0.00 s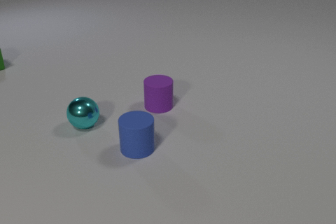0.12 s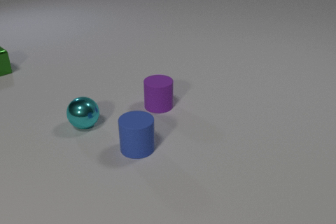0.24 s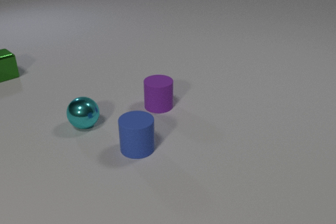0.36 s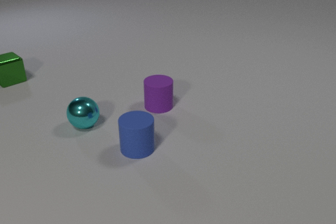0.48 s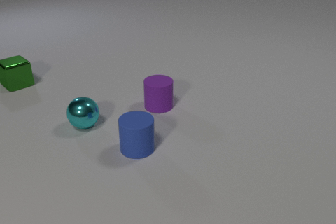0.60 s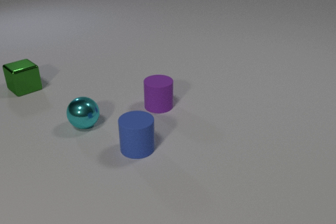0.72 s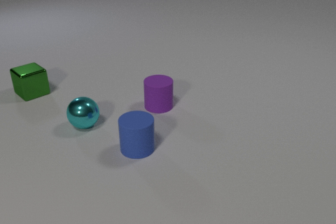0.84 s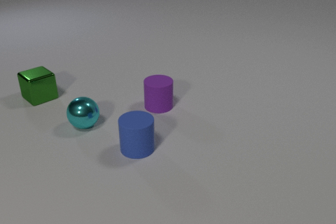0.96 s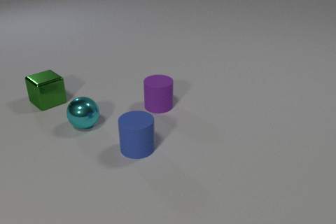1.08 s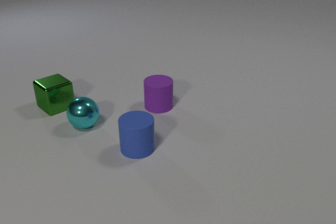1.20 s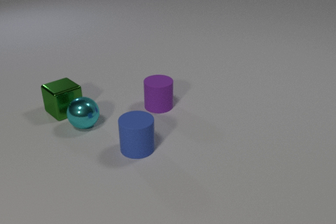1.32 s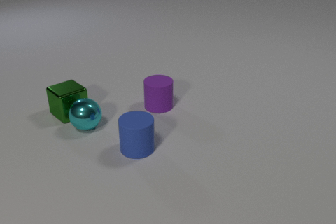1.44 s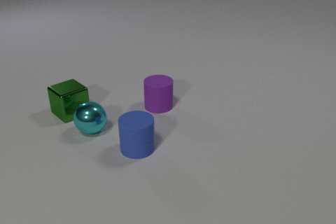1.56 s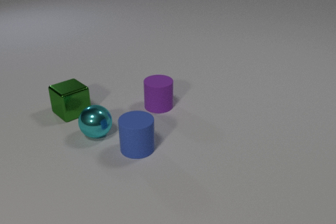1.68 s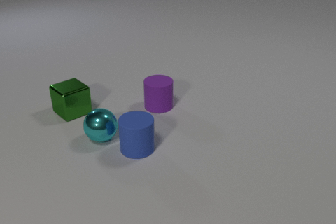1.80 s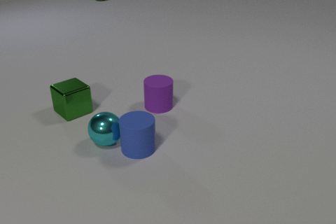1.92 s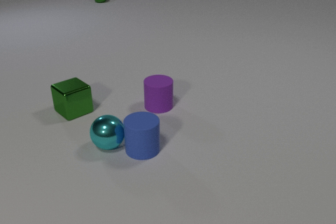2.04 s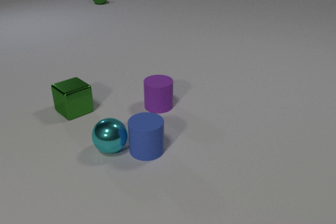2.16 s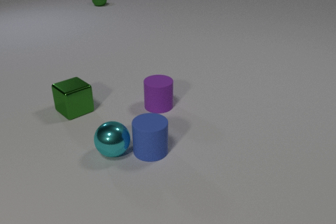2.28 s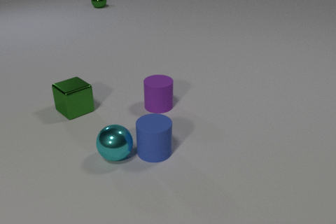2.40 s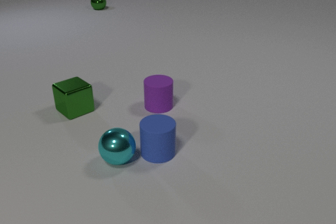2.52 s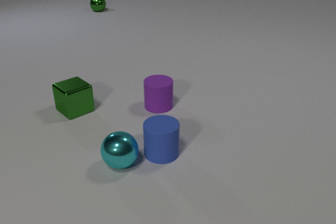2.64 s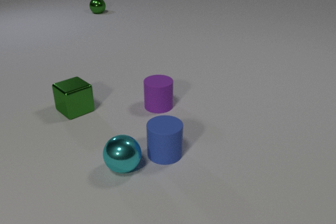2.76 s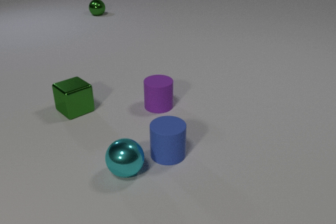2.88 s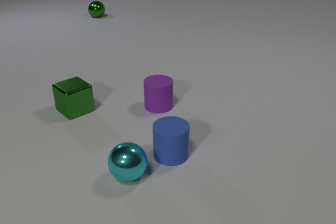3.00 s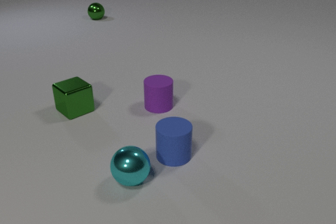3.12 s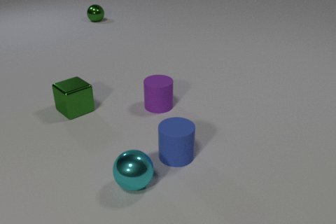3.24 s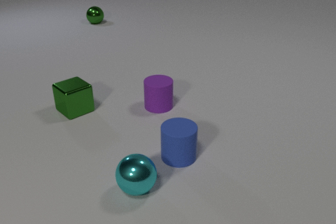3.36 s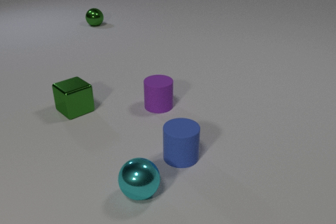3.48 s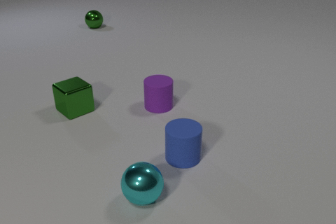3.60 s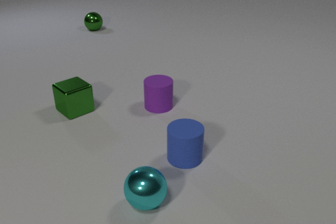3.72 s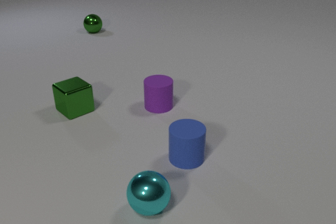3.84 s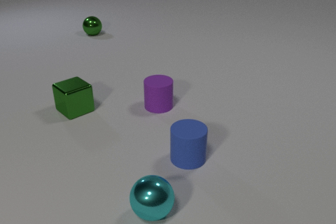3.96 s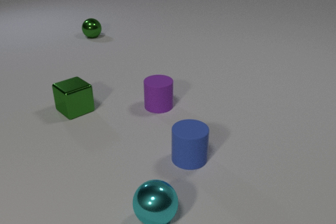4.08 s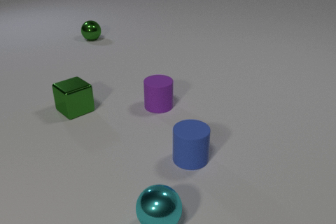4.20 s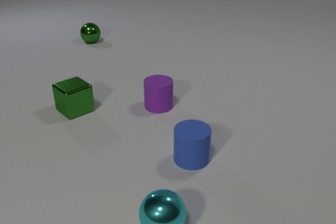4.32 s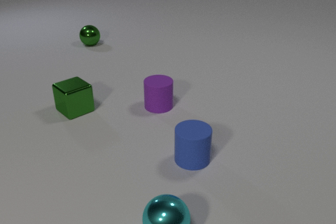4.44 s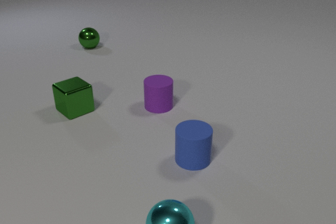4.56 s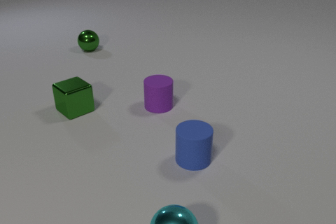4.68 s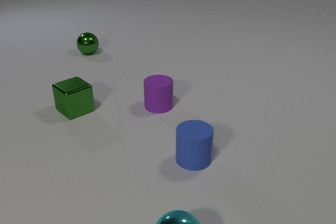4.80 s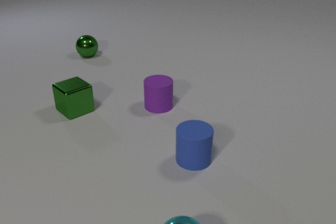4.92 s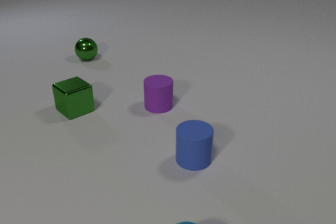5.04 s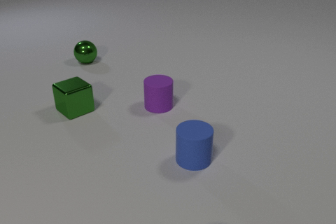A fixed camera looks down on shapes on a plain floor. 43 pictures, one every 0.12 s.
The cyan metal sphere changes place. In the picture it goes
toward the camera.
The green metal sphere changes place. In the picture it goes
toward the camera.
0.00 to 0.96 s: The green metal cube slides toward the camera and to the right.
0.96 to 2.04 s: The green metal cube slides toward the camera and to the right. The cyan metal sphere rolls toward the camera and to the right. The green metal sphere comes in at the top edge, rolls toward the camera. The blue rubber cylinder slides to the right. The green metal cube and the cyan metal sphere collide. The cyan metal sphere and the blue rubber cylinder collide.
2.04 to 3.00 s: The cyan metal sphere rolls toward the camera. The green metal sphere rolls toward the camera. The blue rubber cylinder slides to the right.
3.00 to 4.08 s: The cyan metal sphere rolls toward the camera and to the right. The green metal sphere rolls toward the camera. The blue rubber cylinder slides to the right.
4.08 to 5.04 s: The cyan metal sphere rolls toward the camera and to the right, leaves at the bottom edge. The green metal sphere rolls toward the camera.
Are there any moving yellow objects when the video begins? no.
What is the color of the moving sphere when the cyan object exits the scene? green.
What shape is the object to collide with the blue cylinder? sphere.
